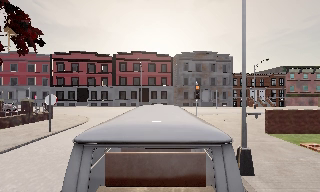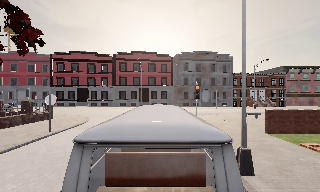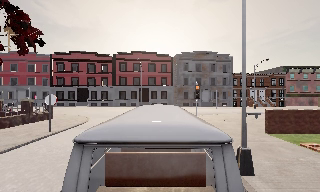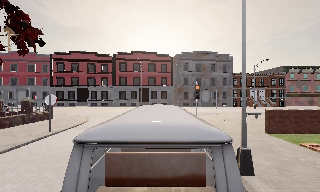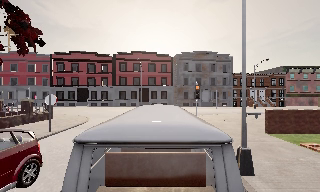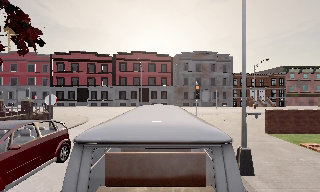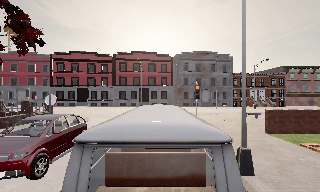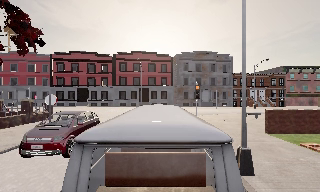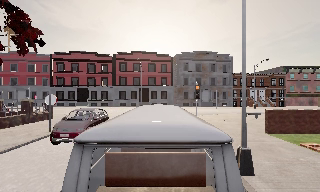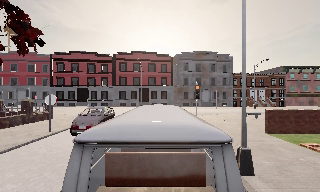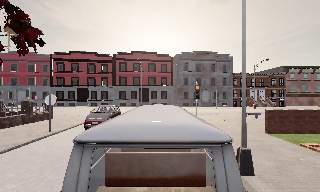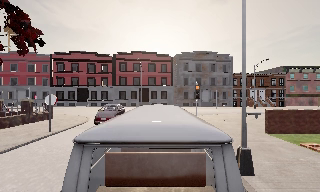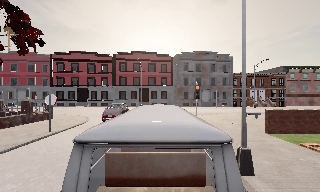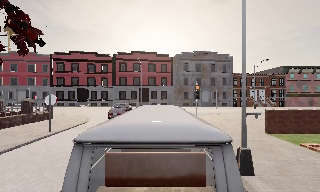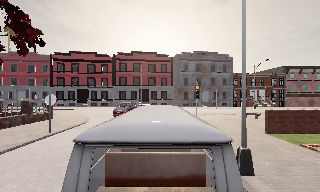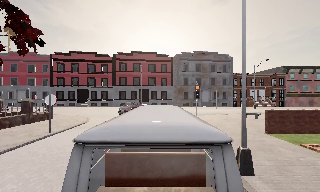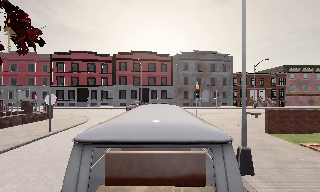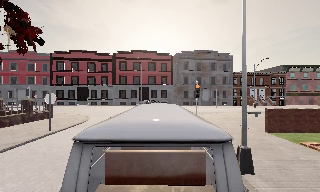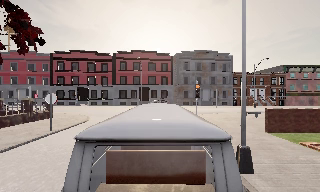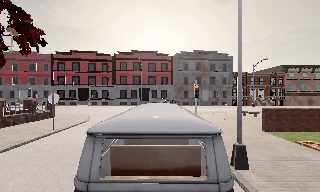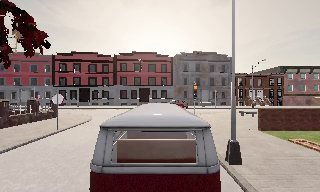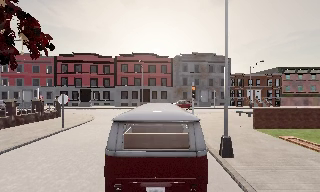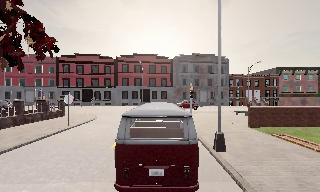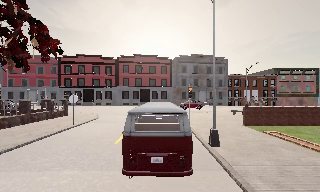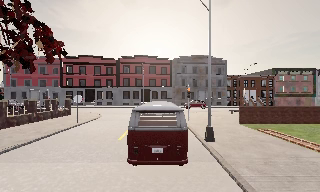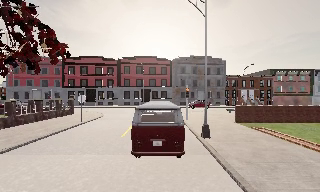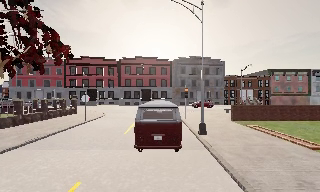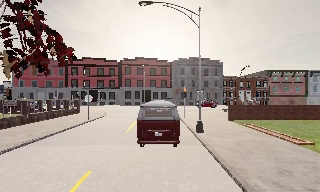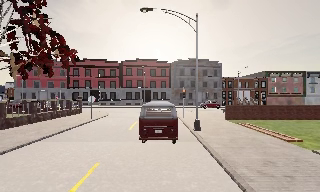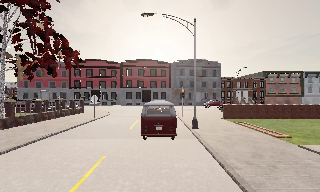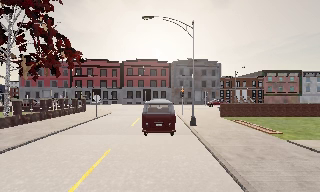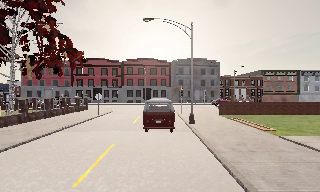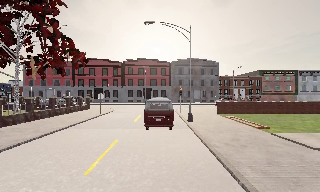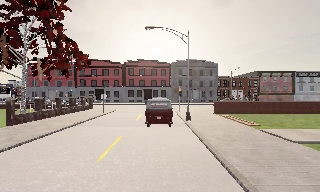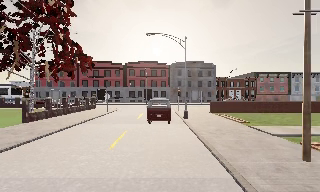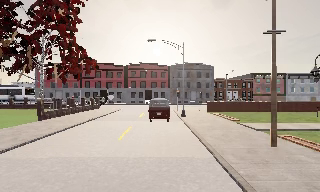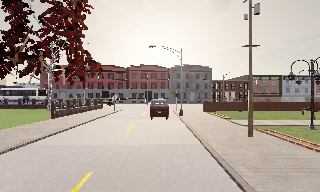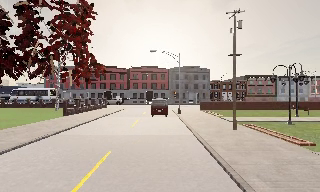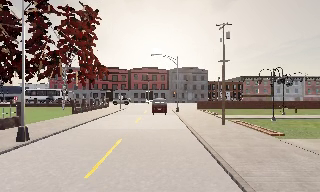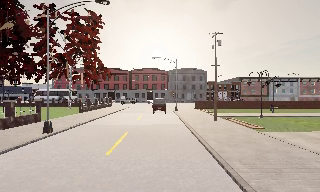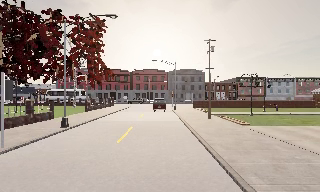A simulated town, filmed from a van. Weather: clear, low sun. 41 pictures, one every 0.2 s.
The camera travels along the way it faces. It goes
backward.
0.0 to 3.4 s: The camera keeps its place and its aim.
3.4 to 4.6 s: The camera travels backward, about 2.5 m, so what stands in front gets smaller. It gains speed.
4.6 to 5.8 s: The camera travels backward, about 4 m, so what stands in front gets smaller.
5.8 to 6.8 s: The camera travels backward, about 4 m, so what stands in front gets smaller. It gains speed.
6.8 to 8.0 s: The camera travels backward, about 10 m, so what stands in front gets smaller.
The film runs backward here.
